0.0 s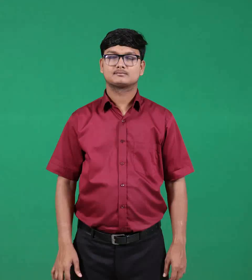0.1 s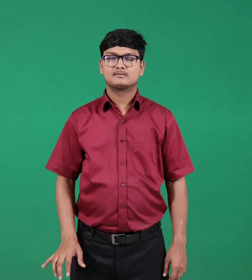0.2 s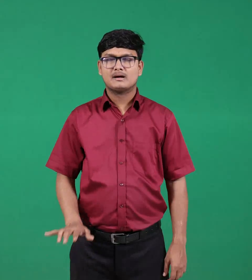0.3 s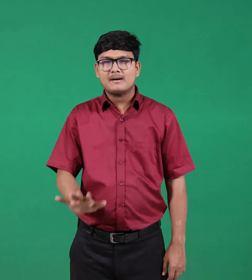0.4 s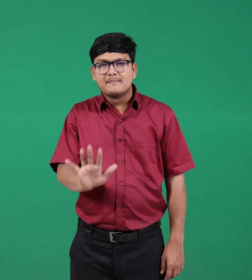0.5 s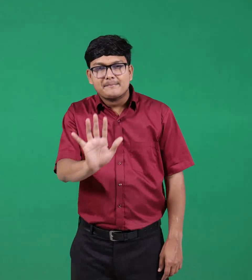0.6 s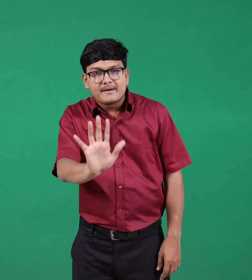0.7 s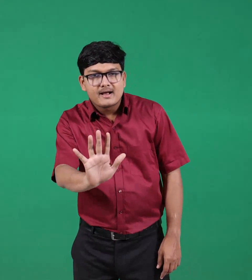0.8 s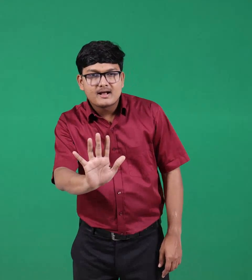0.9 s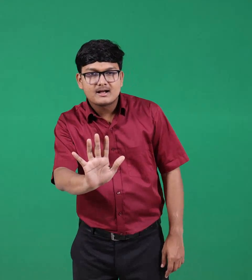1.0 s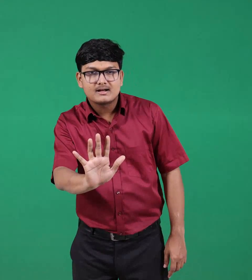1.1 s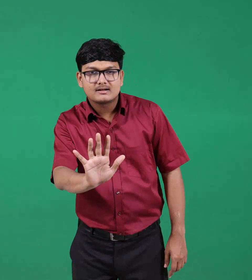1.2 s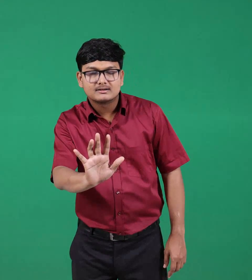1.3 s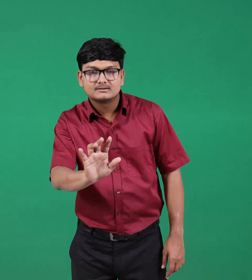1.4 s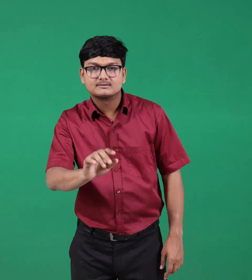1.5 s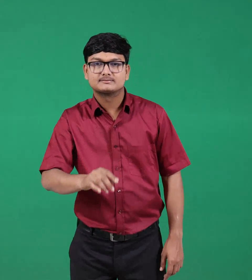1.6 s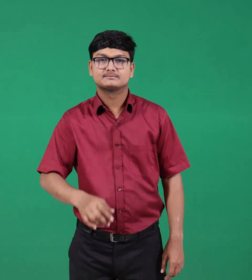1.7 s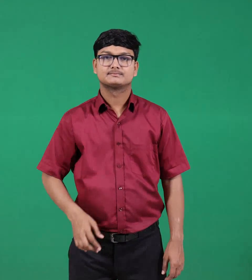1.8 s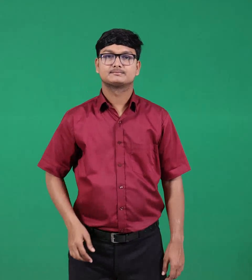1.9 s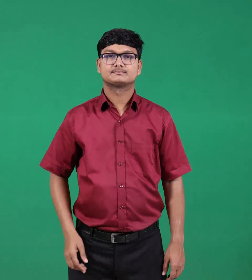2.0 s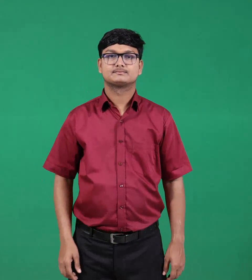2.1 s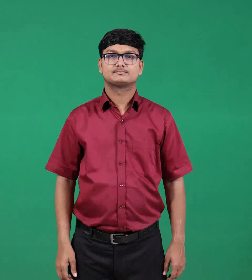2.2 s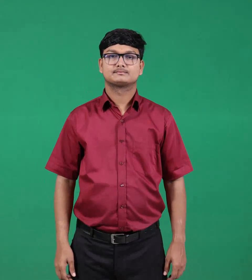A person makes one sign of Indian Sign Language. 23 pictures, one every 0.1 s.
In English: but
